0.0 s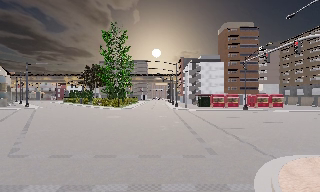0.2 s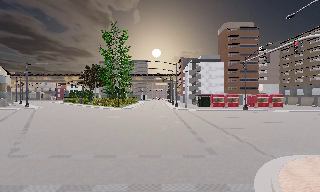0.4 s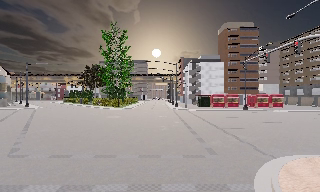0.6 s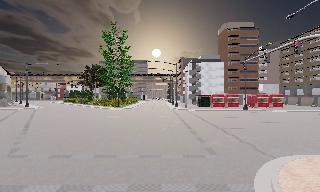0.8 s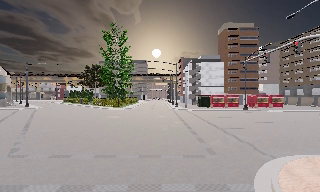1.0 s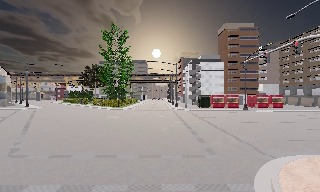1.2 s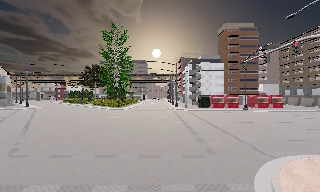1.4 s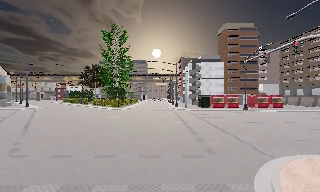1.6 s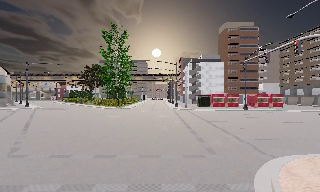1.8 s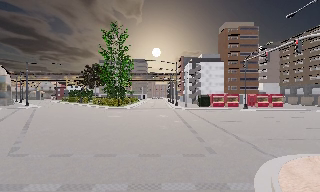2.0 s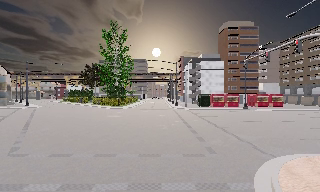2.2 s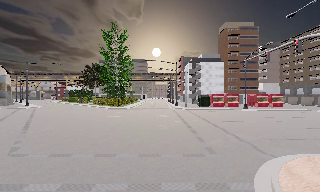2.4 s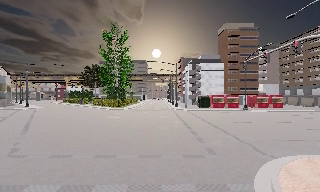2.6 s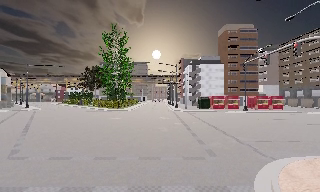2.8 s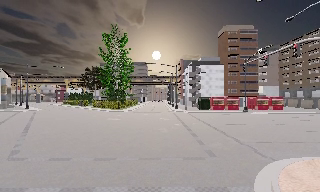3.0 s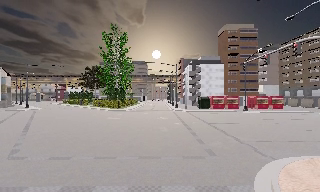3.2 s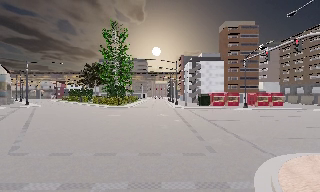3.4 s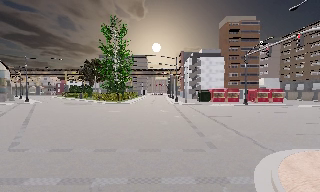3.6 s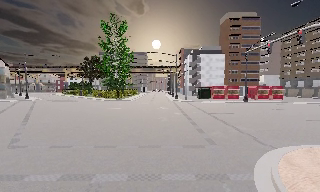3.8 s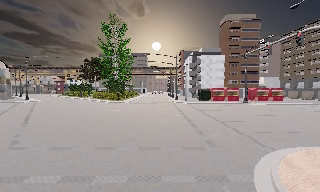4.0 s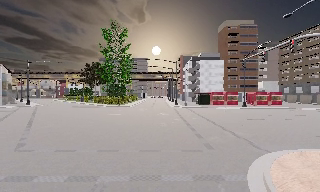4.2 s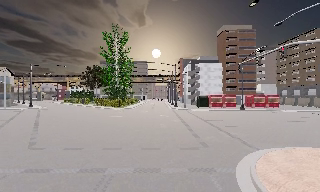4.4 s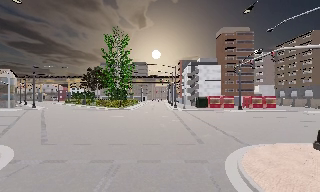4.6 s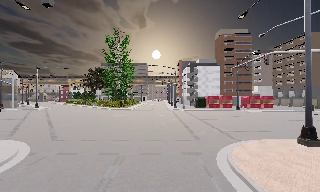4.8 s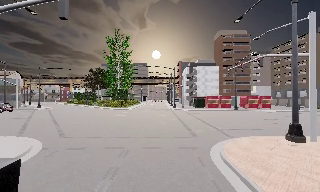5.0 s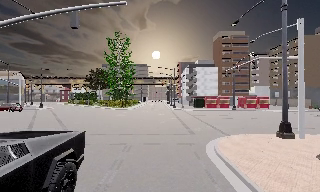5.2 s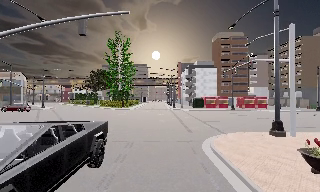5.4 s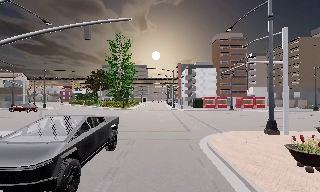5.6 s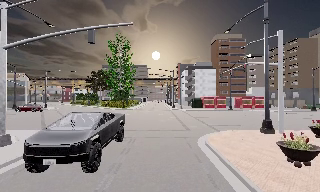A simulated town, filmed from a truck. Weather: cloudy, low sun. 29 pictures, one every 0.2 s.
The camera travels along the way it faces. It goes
backward.
0.0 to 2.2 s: The camera keeps its place and its aim.
2.2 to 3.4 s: The camera shifts only a little, or ends up much as it began.
3.4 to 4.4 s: The camera travels backward, about 2 m, so what stands in front gets smaller. It gains speed.
4.4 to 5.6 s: The camera travels backward, about 4.5 m, so what stands in front gets smaller. It loses speed.
The film runs backward here.
